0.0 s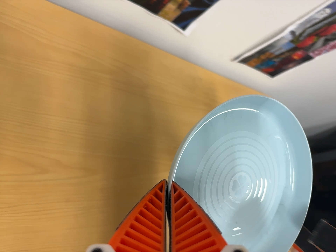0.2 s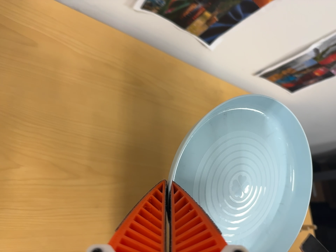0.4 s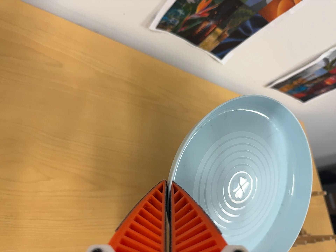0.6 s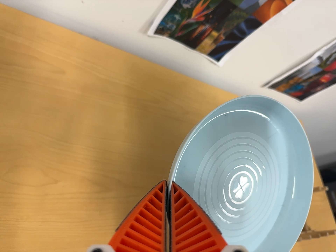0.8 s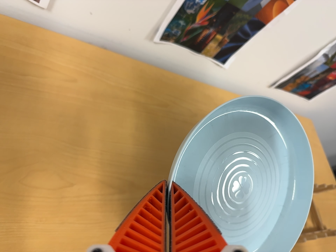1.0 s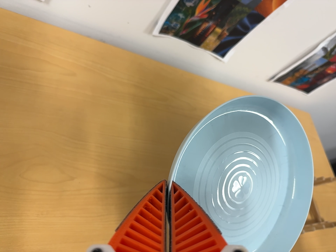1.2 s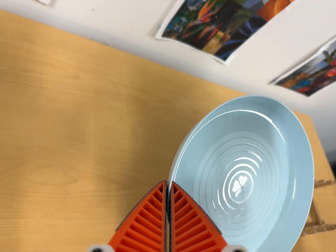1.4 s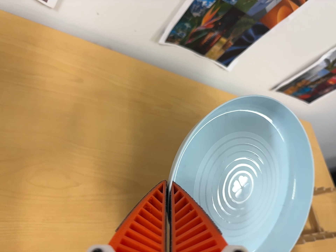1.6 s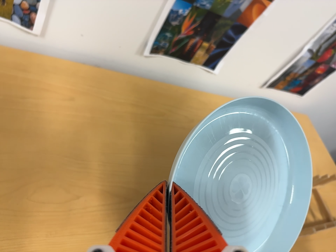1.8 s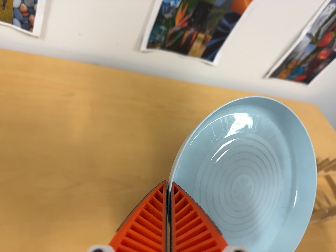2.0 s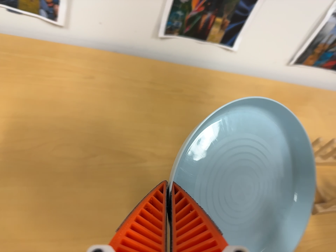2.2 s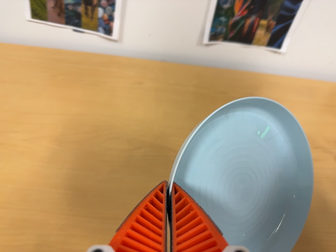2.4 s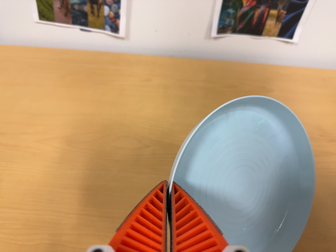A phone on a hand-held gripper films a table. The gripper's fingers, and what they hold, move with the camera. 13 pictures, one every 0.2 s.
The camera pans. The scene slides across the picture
to the right.
0.0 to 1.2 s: The camera travels to its left and backward, about 8 cm, so close, fixed things drift to the right. Its aim tips toward the top of its view by about 10 degrees, and the scene shifts downward.
1.2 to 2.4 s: The camera pans to its left by about 25 degrees. It travels toward the bottom of its view and to its right, about 18 cm. Its aim tips toward the top of its view by about 15 degrees. It rolls about its line of sight by about 15 degrees, and the scene rotates counterclockwise.
The film runs backward here.
